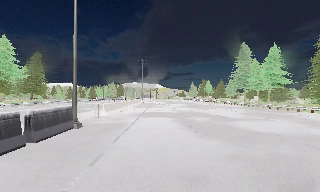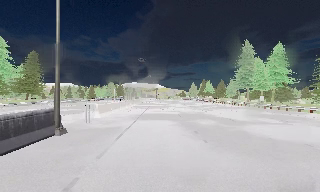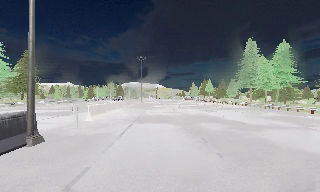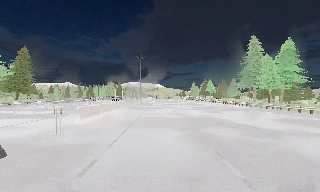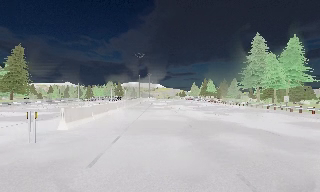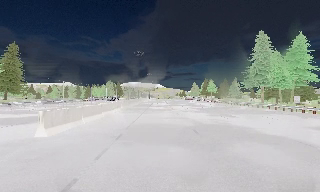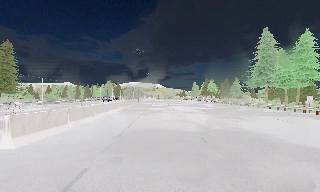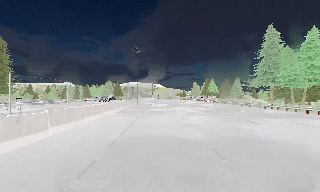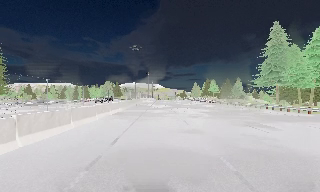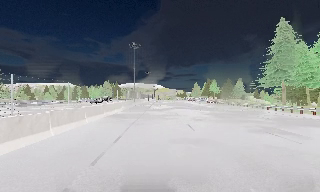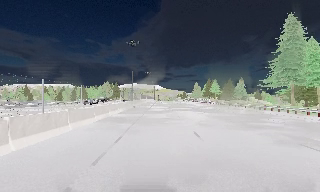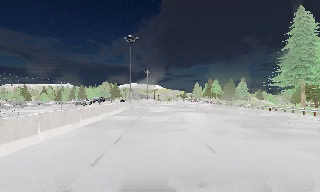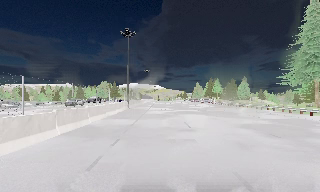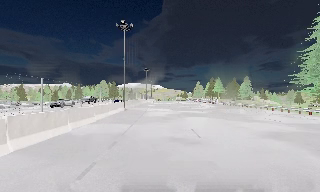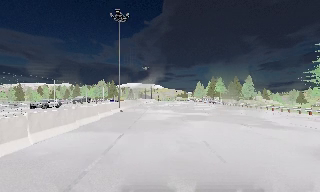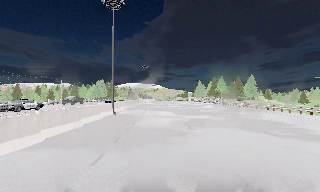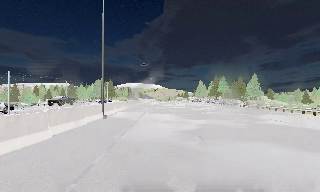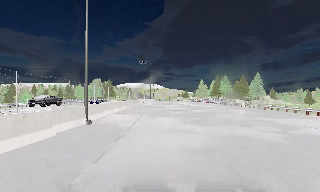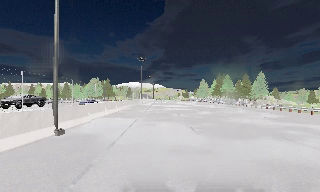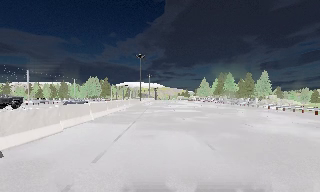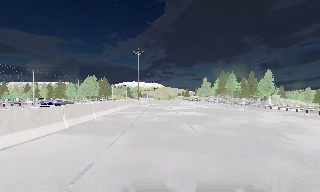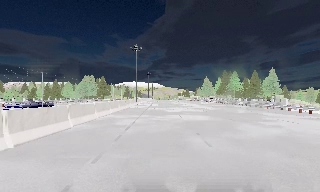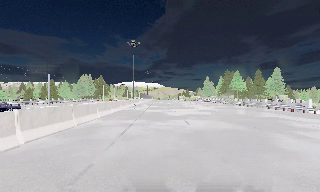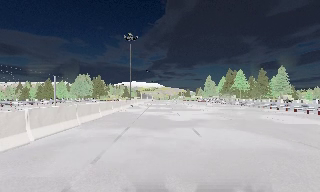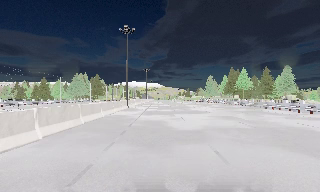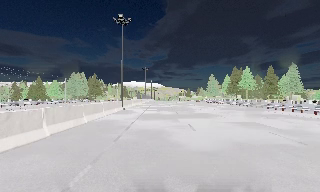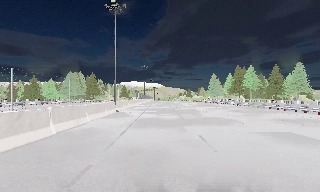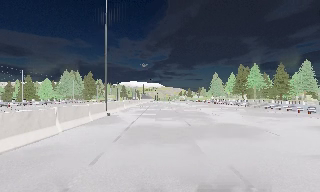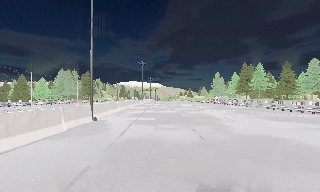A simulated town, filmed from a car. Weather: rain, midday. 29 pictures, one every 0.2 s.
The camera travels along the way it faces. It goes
forward.
0.0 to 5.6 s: The camera travels forward, about 65 m, so what stands in front looms larger. It gains speed.
The film runs forward here.
